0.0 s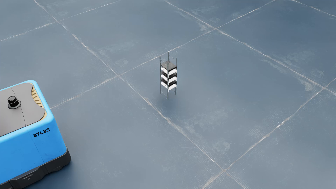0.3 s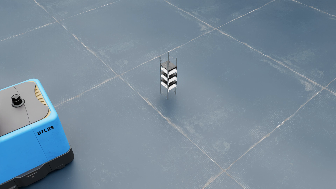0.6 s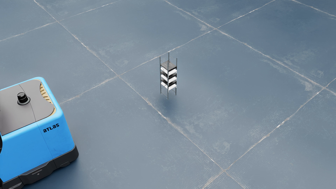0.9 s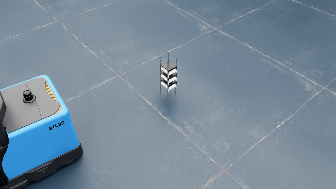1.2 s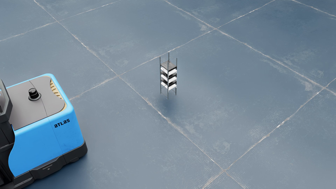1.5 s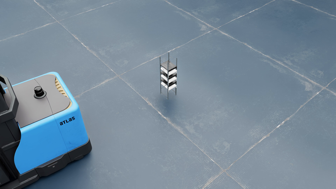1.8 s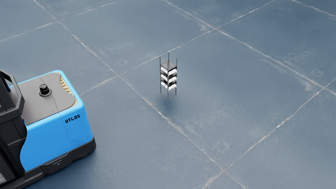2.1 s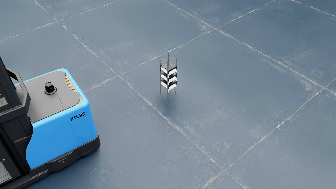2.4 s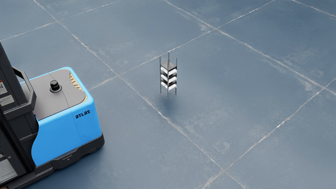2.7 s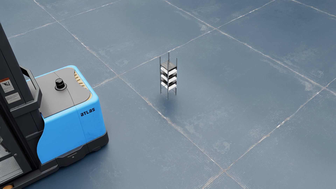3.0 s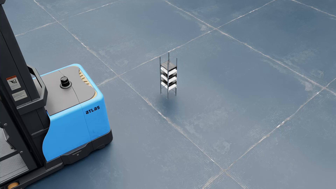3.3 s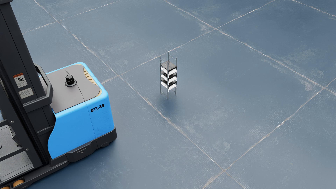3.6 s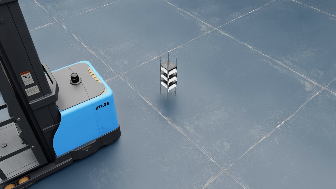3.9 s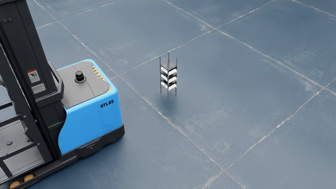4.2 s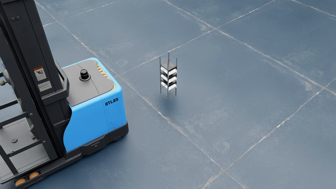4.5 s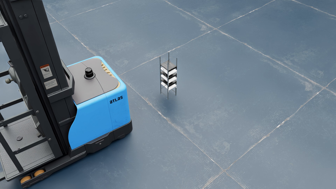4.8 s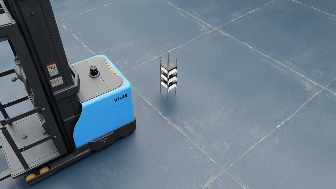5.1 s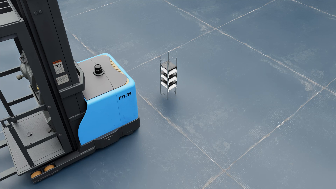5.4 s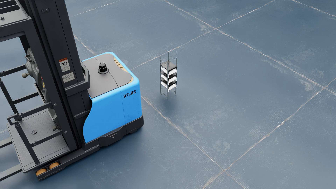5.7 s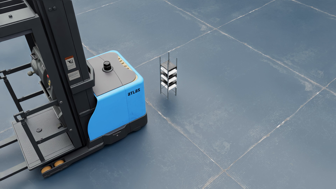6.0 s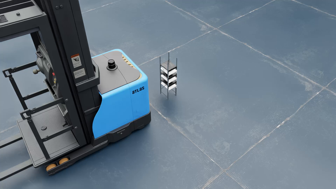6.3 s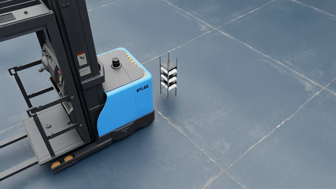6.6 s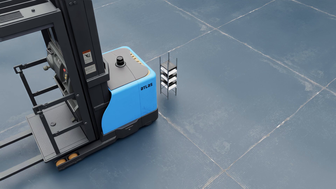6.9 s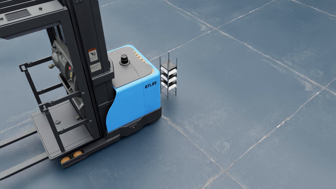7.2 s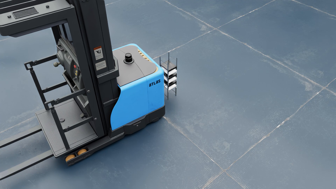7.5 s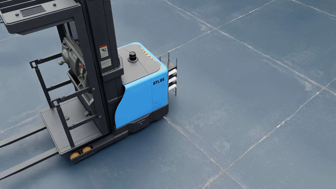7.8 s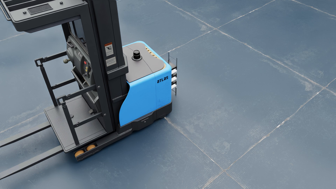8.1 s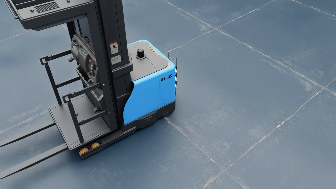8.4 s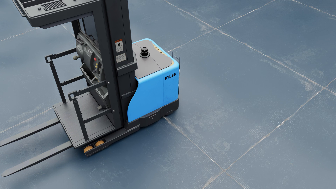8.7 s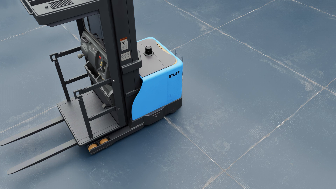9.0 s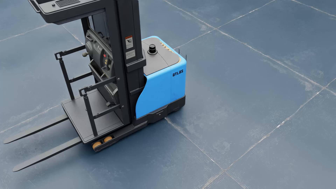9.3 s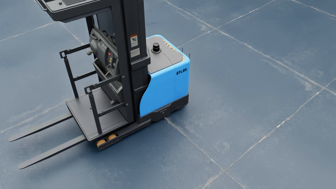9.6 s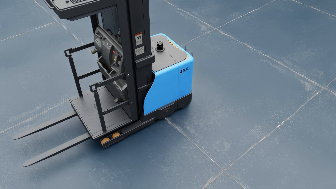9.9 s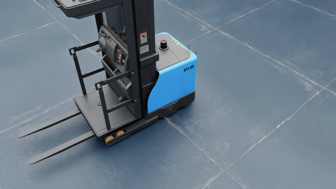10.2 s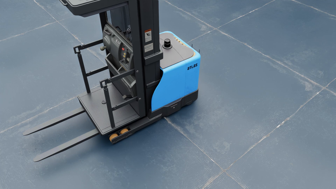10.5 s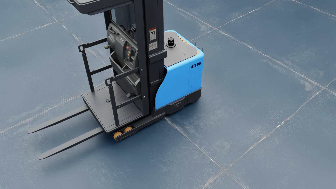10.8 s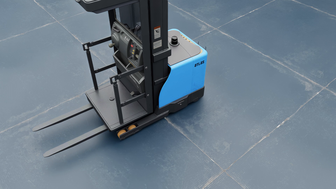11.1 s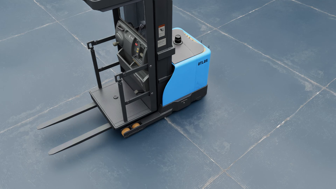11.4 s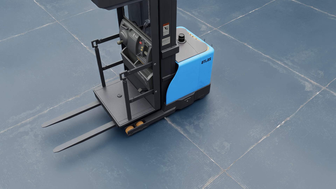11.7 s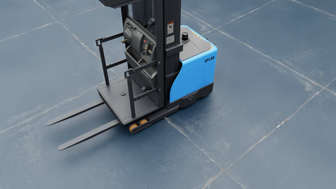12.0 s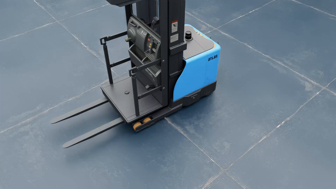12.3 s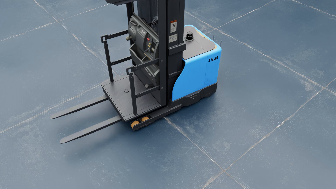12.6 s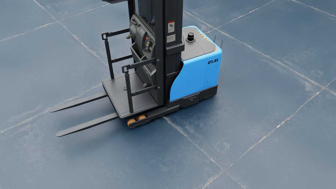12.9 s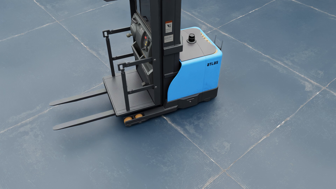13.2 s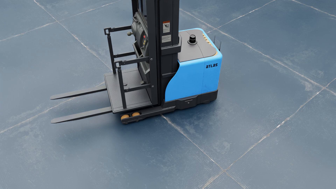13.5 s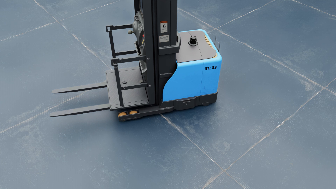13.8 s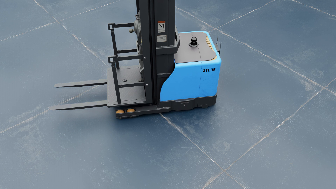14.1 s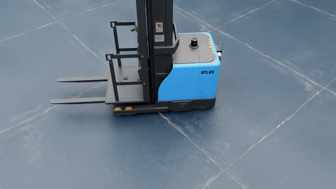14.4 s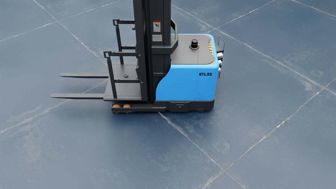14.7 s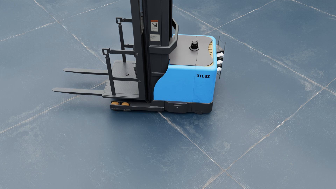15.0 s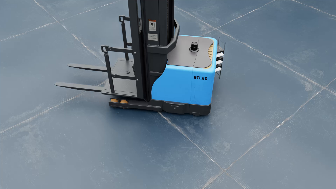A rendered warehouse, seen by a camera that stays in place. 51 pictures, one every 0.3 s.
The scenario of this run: A forklift runs into an object in its way.
